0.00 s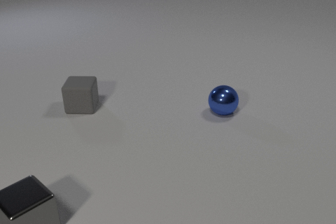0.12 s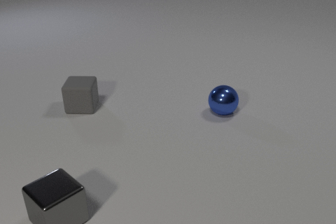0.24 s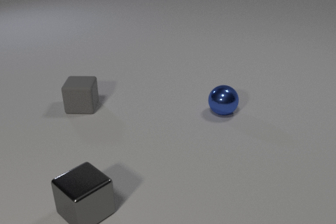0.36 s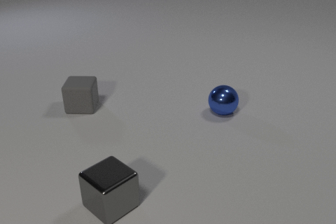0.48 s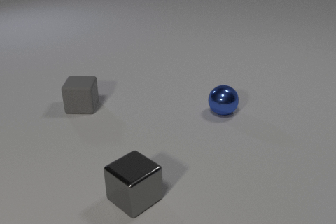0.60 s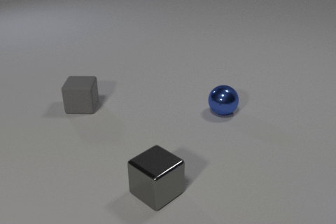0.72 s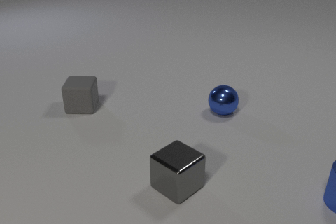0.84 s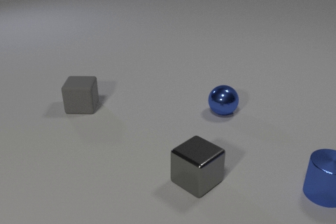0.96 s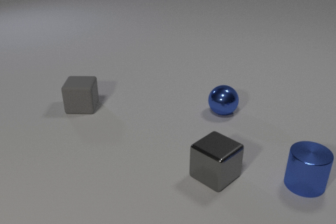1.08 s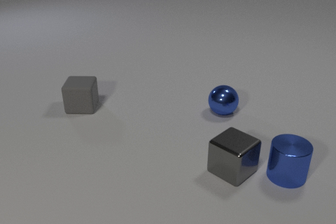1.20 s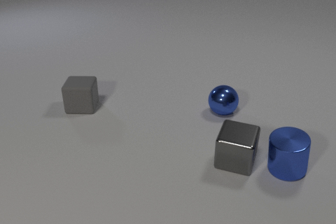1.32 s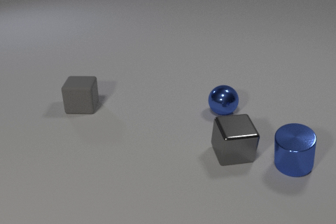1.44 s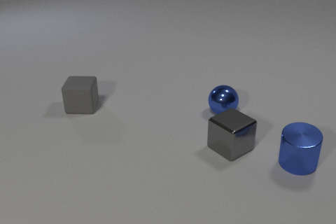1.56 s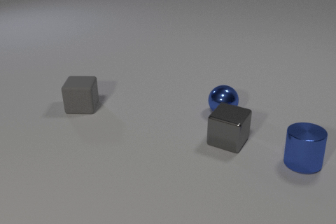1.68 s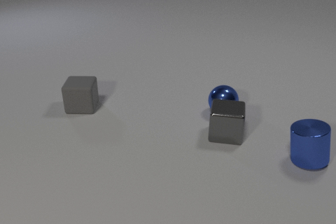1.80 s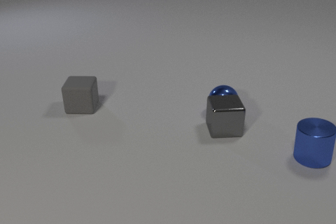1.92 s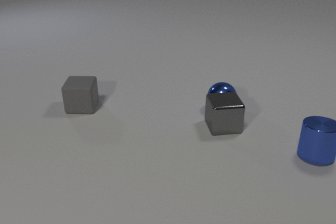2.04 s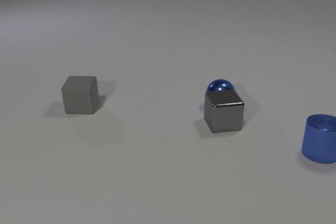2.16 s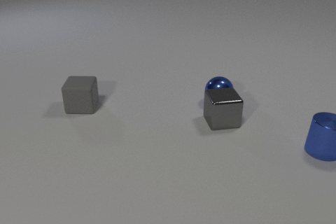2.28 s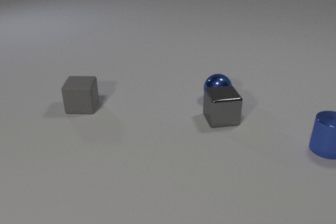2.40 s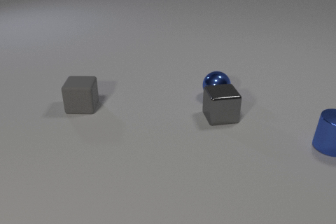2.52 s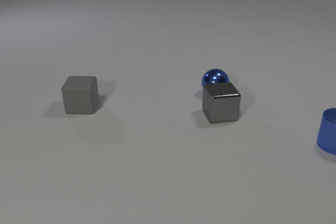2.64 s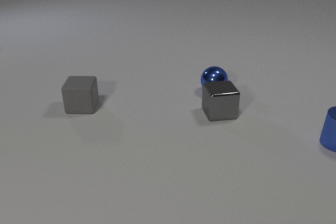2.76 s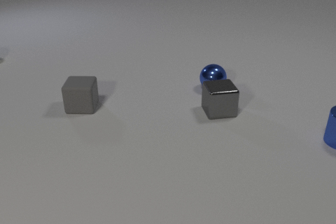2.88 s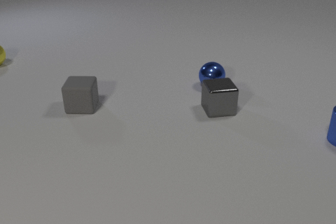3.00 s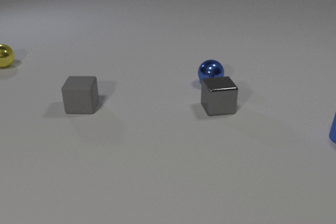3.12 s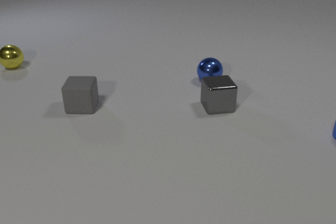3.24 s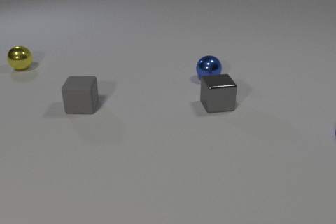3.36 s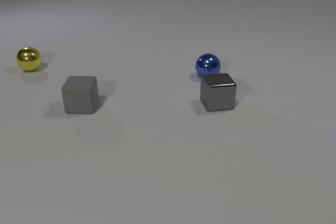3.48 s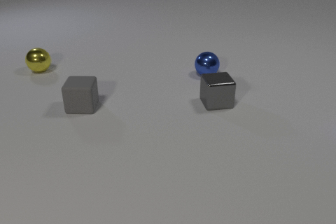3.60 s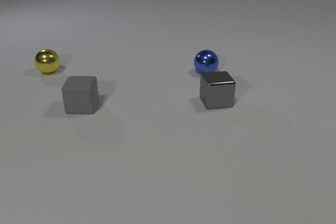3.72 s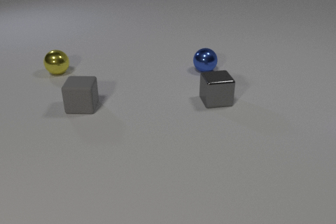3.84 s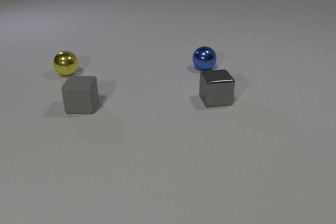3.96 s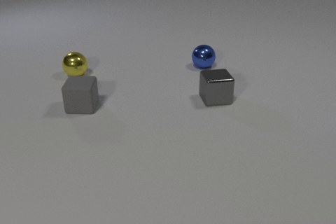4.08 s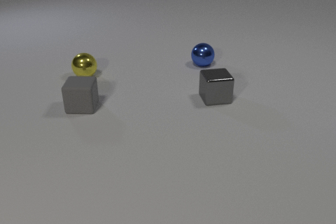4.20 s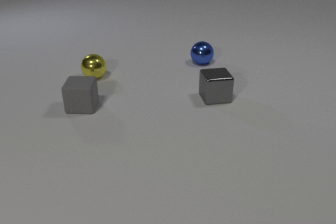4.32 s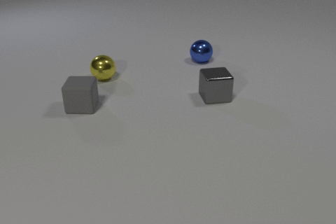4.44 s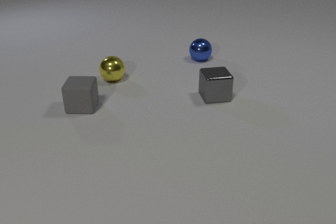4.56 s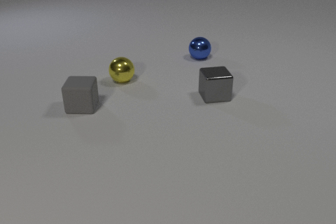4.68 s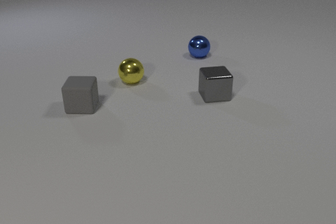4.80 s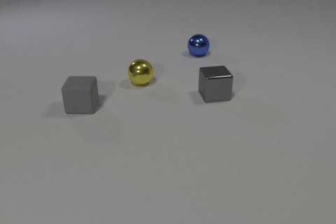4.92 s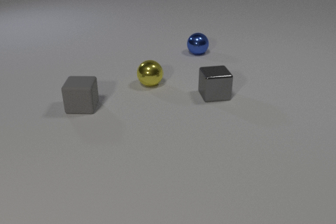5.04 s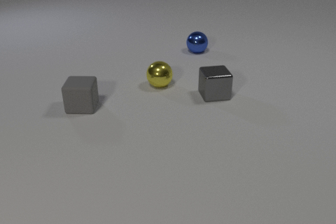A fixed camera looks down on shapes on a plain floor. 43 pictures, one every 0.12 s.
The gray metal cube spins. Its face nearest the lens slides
to the right.
The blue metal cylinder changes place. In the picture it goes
away from the camera.
0.00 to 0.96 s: The blue metal cylinder comes in at the right edge, slides to the left. The gray metal cube slides to the right.
0.96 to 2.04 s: The blue metal cylinder slides away from the camera. The gray metal cube slides away from the camera, spins counterclockwise seen from above by about 150 degrees, its near face sliding to the right. The blue metal sphere rolls away from the camera. The blue metal cylinder and the gray metal cube collide. The gray metal cube and the blue metal sphere collide.
2.04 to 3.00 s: The blue metal cylinder slides away from the camera and to the right. The gray metal cube slides away from the camera. The blue metal sphere rolls away from the camera. The yellow metal sphere comes in at the left edge, rolls to the right and toward the camera.
3.00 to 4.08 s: The blue metal cylinder slides away from the camera, leaves at the right edge. The gray metal cube slides away from the camera. The blue metal sphere rolls away from the camera. The yellow metal sphere rolls to the right and toward the camera.
4.08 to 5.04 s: The gray metal cube slides away from the camera. The blue metal sphere rolls away from the camera. The yellow metal sphere rolls to the right and toward the camera.
What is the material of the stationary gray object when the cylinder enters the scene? rubber.
What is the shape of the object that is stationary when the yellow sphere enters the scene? cube.
What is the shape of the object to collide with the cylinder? cube.
